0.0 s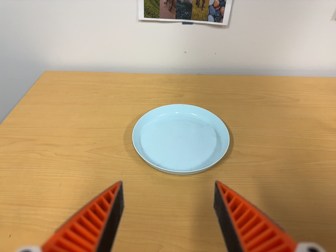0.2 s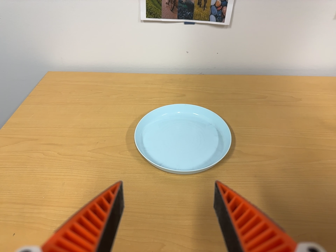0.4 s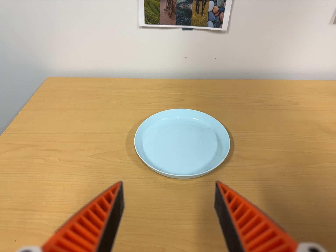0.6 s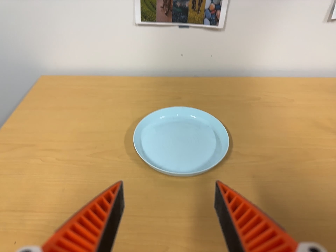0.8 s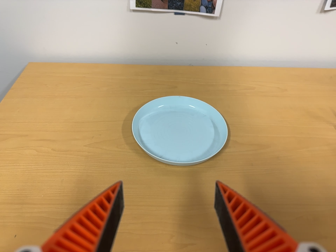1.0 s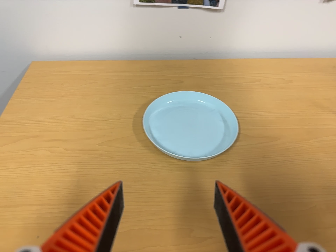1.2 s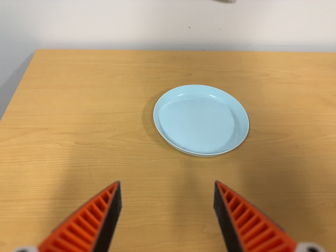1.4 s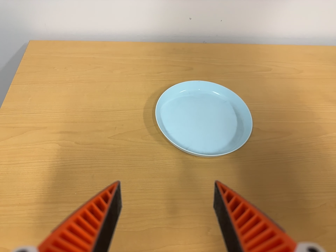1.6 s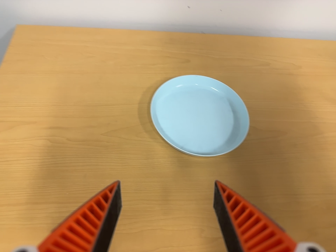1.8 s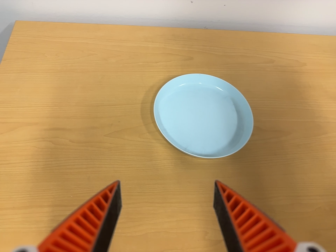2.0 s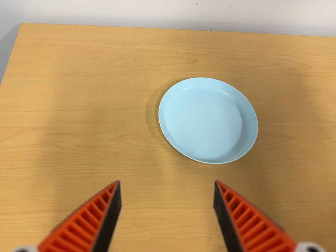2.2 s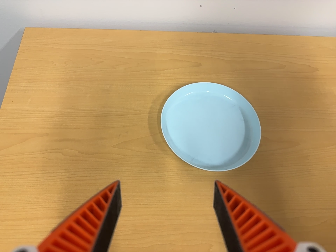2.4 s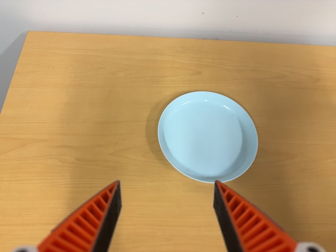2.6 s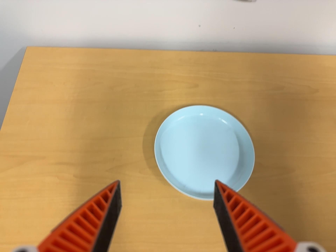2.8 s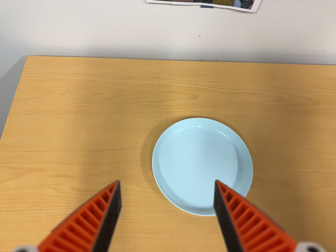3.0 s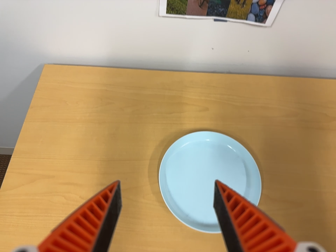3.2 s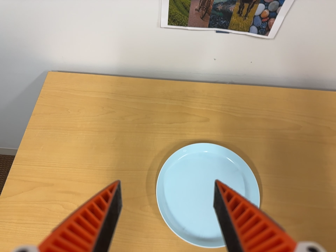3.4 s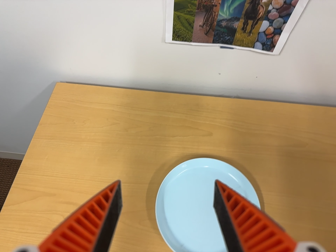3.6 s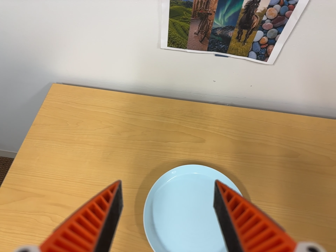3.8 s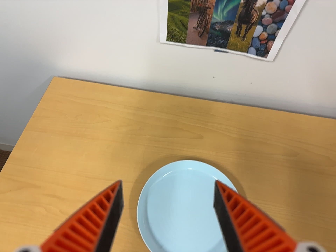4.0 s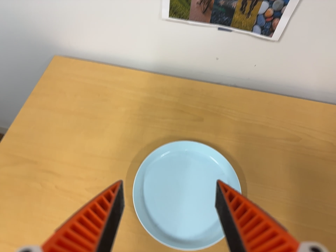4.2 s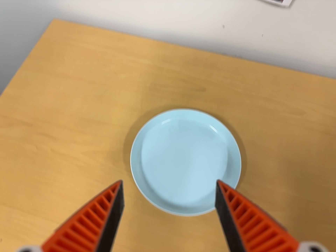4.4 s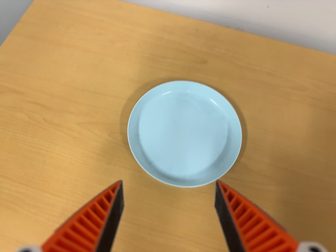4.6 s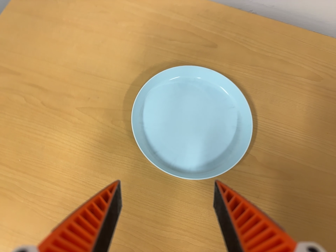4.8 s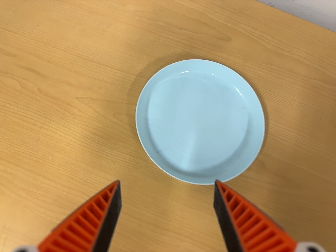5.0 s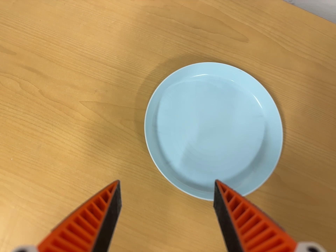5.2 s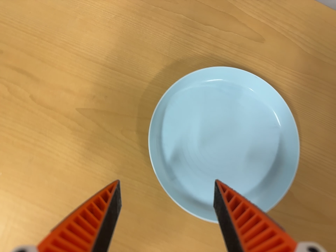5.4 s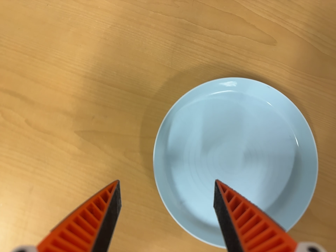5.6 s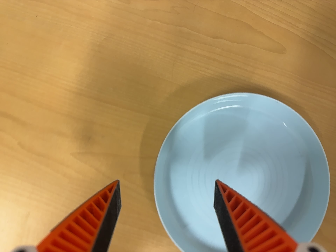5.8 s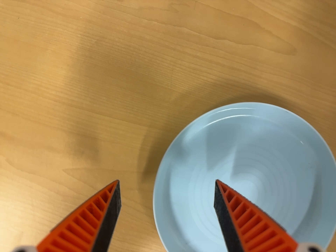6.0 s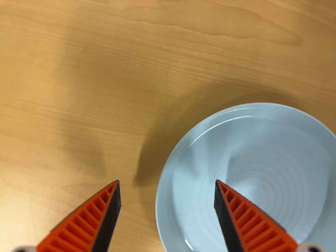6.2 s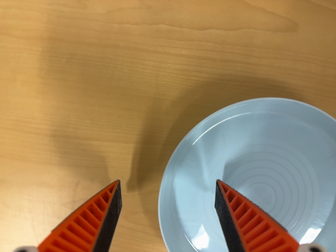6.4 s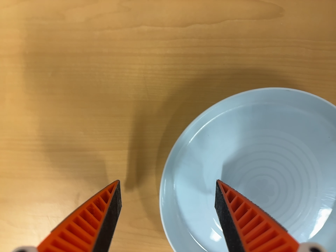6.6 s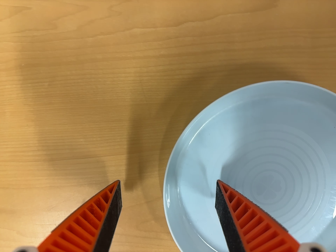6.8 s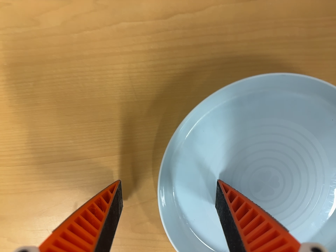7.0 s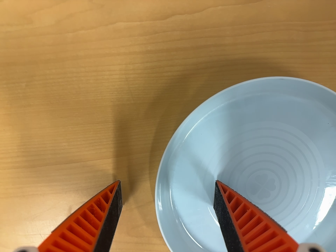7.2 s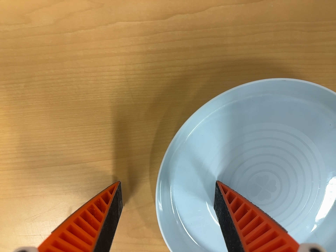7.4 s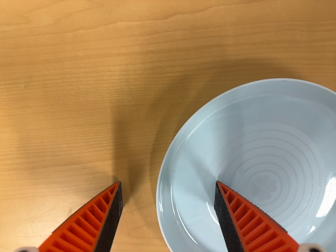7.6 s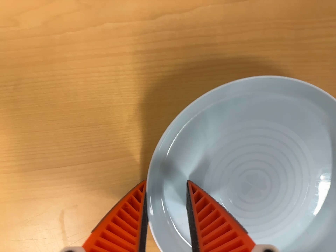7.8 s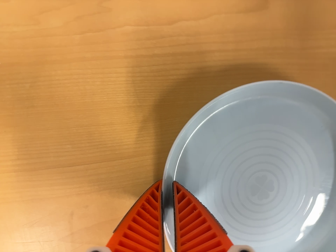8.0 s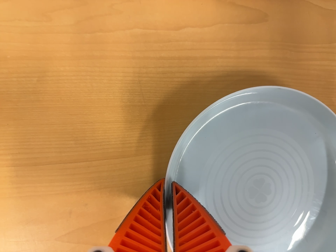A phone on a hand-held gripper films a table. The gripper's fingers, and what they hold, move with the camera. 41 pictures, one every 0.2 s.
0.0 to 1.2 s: The camera travels to its left, about 10 cm.
1.2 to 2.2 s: The camera travels toward the top of its view, about 12 cm. Its aim tips toward the bottom of its view by about 15 degrees.
2.2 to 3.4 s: The camera pans to its left by about 10 degrees. It travels toward the top of its view and to its right, about 16 cm, so close, fixed things drift downward.
3.4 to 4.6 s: The camera travels toward the bottom of its view and forward, about 12 cm, so close, fixed things drift upward. Its aim tips toward the bottom of its view by about 10 degrees, and the scene shifts upward. It rolls about its line of sight by about 10 degrees, and the scene rotates clockwise.
4.6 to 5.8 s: The camera travels toward the top of its view and forward, about 24 cm. Its aim tips toward the bottom of its view by about 20 degrees.
5.8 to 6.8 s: The camera travels toward the top of its view and to its right, about 8 cm. Its aim tips toward the bottom of its view by about 10 degrees. It rolls about its line of sight by about 20 degrees, and the scene rotates counterclockwise.
6.8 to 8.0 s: The camera travels to its left, about 5 cm.
The film runs forward here.
